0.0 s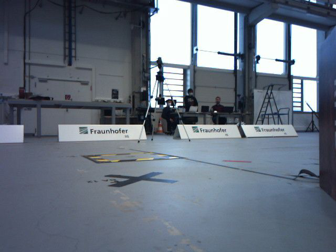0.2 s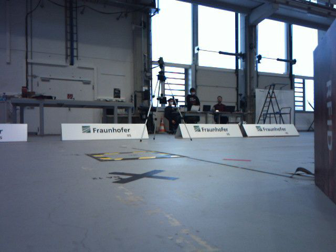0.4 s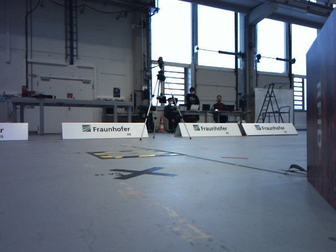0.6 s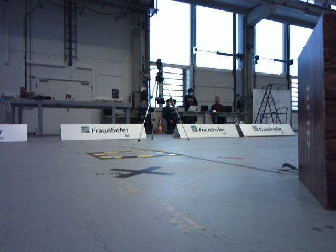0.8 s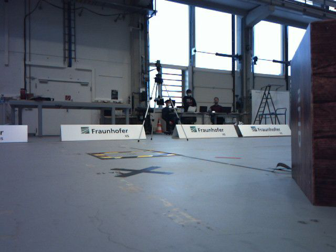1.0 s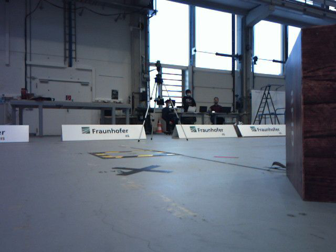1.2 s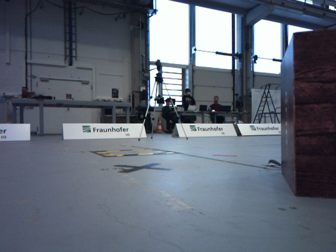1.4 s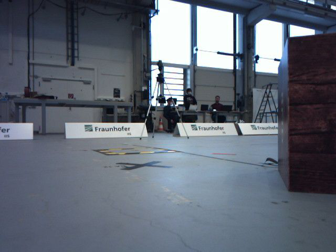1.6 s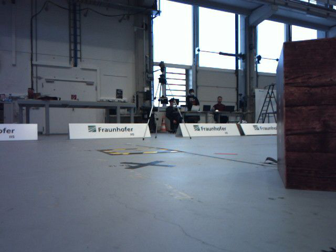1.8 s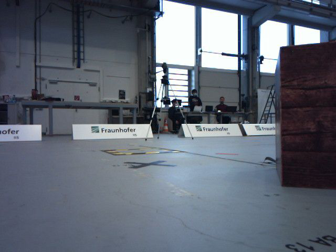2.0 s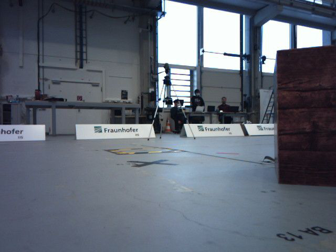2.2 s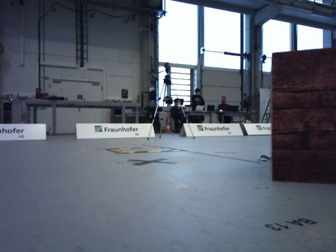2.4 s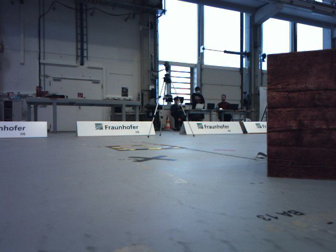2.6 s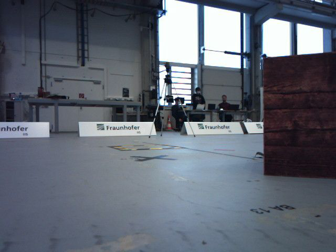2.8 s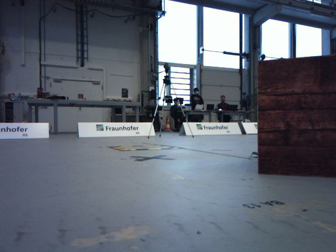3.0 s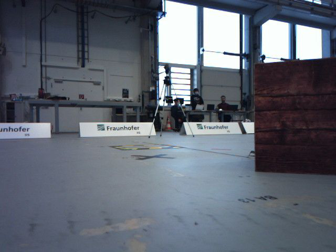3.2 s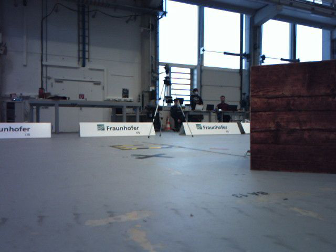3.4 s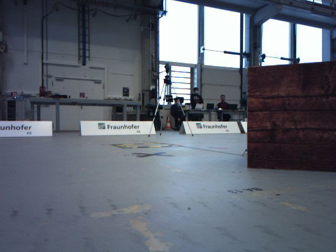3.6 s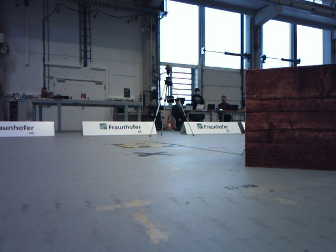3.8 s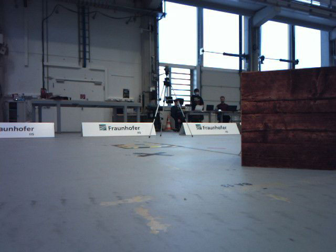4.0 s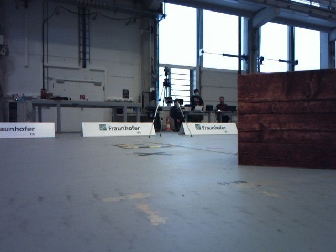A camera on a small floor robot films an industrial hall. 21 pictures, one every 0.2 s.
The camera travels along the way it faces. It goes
backward.
0.0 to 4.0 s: The camera travels backward, about 0.8 m, so what stands in front gets smaller.
The film runs backward here.
